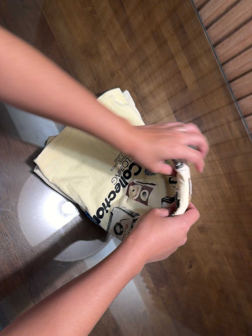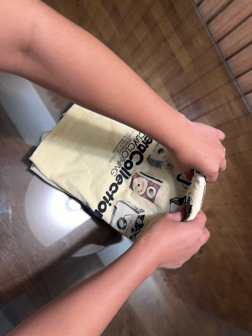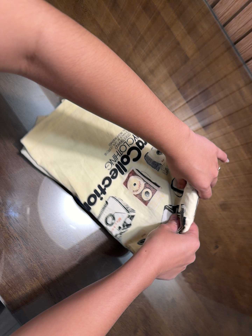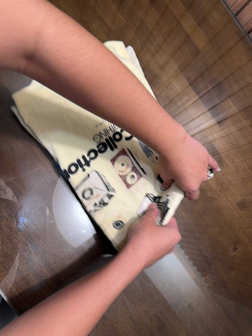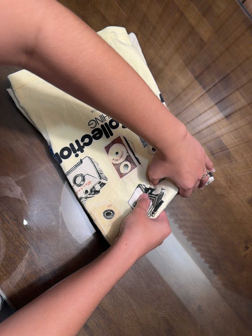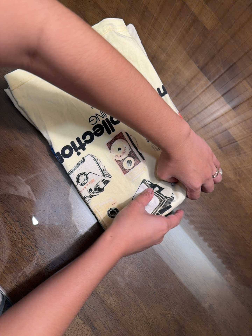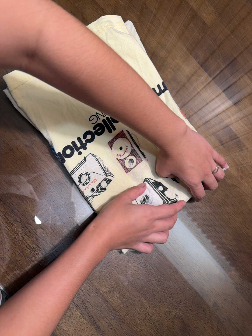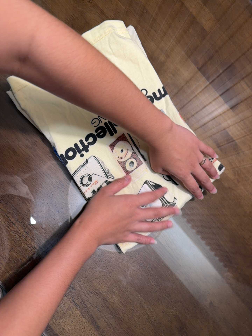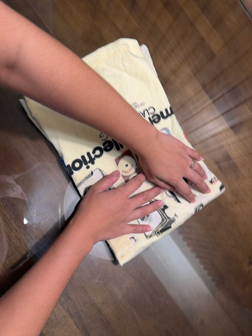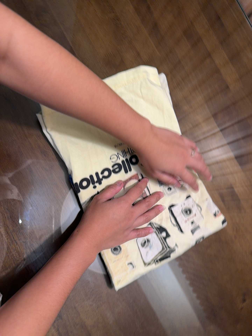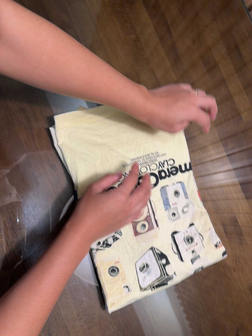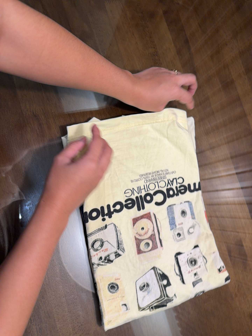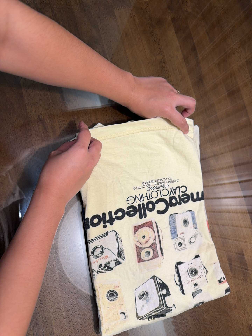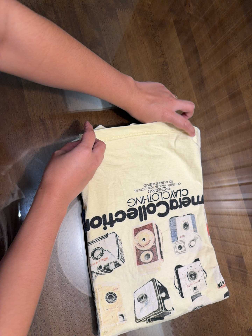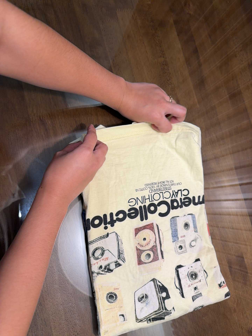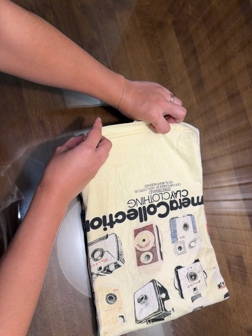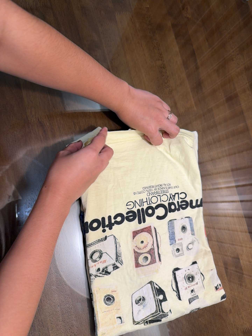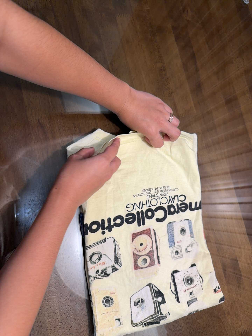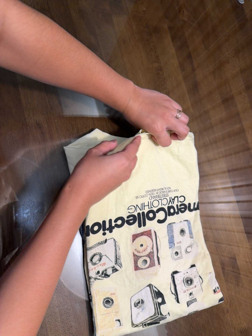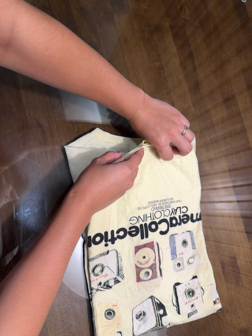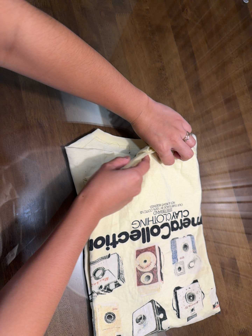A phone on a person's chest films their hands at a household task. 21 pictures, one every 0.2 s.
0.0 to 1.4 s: The scene slides to the right, as the camera pans about 10 degrees to its left. It travels forward, about 9 cm, so what stands in front looms larger. It rolls about its line of sight by about 15 degrees, and the scene rotates counterclockwise.
1.4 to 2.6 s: The camera travels toward the top of its view, about 10 cm, so close, fixed things drift downward. It rolls about its line of sight by about 25 degrees, and the scene rotates clockwise.
2.6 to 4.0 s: The camera keeps its place and its aim.
The film runs backward here.
